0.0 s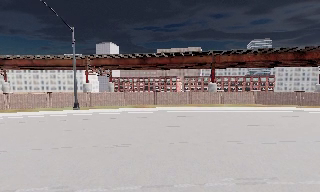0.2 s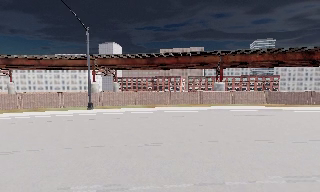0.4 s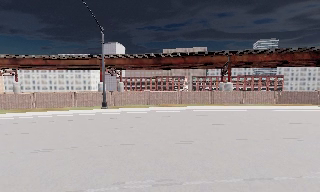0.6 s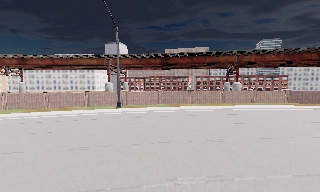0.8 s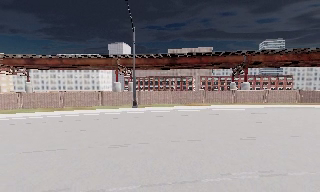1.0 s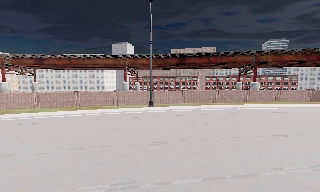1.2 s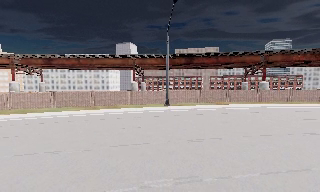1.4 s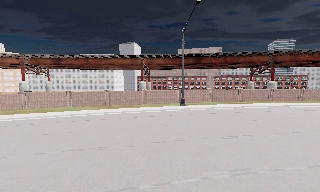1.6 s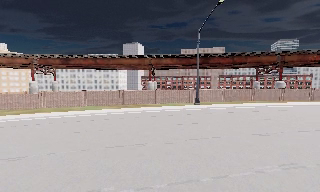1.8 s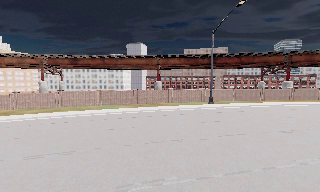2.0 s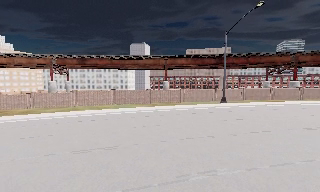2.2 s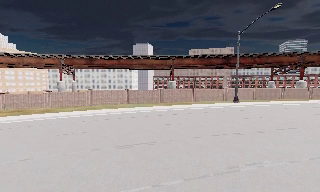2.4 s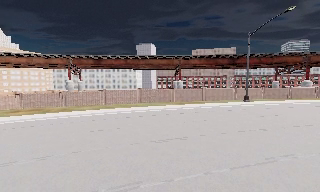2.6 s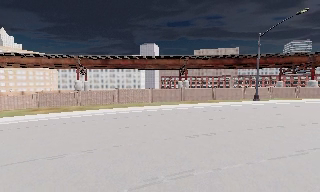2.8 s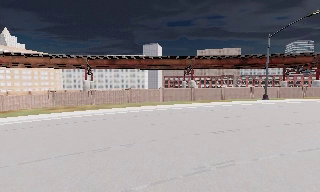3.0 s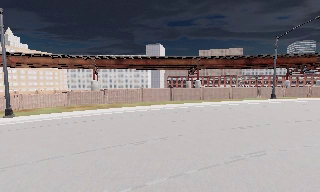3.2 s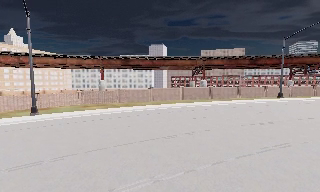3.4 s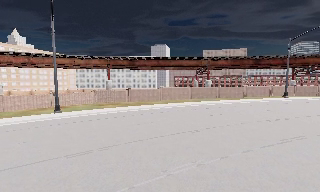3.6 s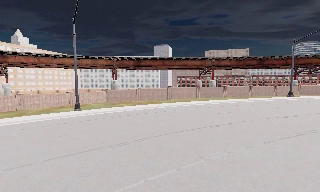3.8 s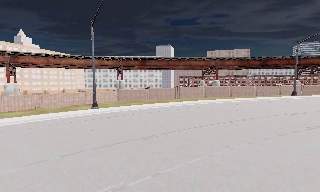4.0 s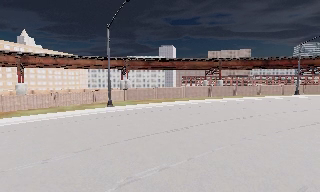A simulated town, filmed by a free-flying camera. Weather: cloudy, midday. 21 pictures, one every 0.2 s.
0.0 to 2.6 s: The camera travels to its left, about 25 m, so close, fixed things drift to the right.
2.6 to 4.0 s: The camera travels to its left and backward, about 14 m, so close, fixed things drift to the right.
The film runs backward here.
